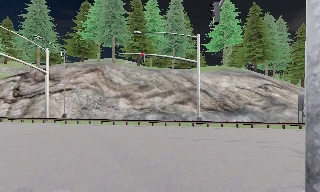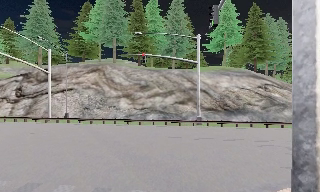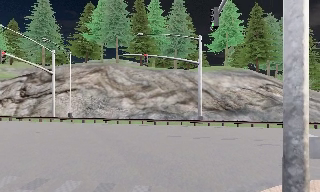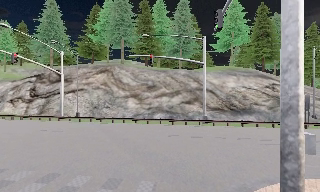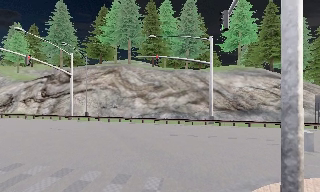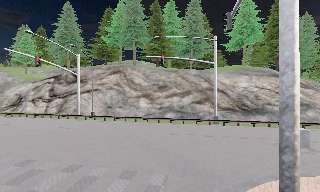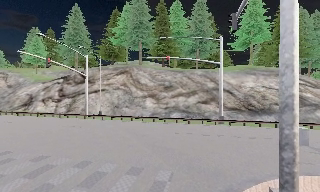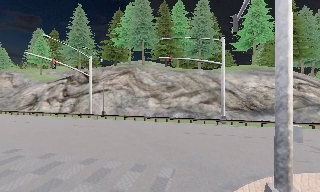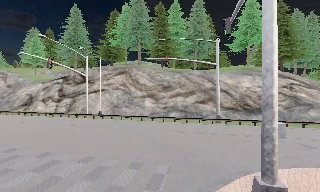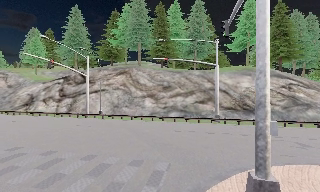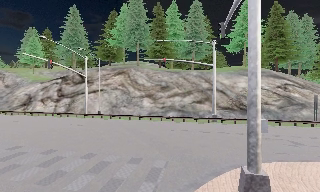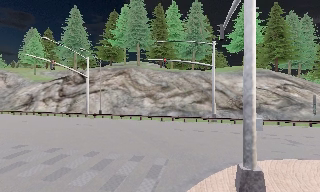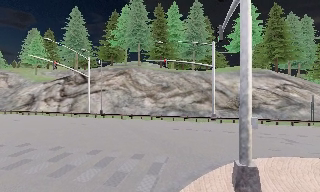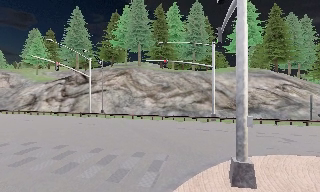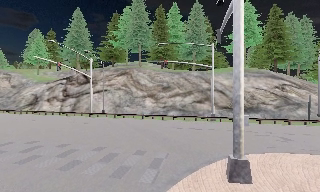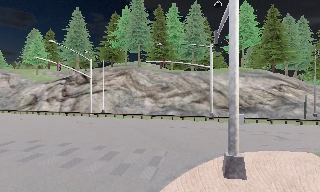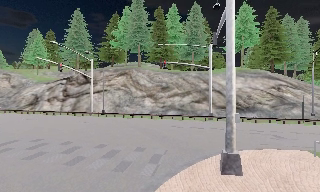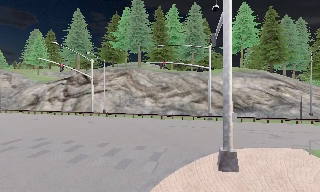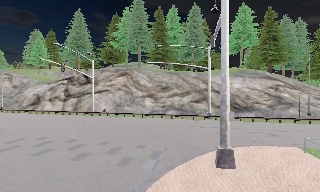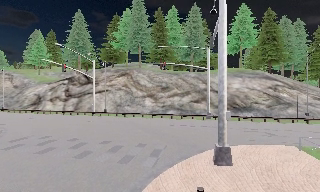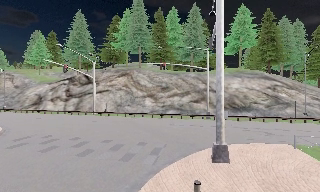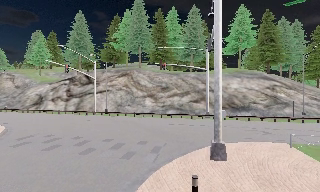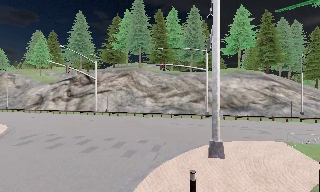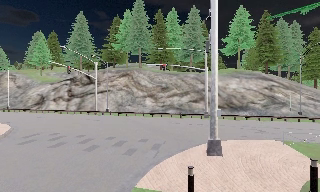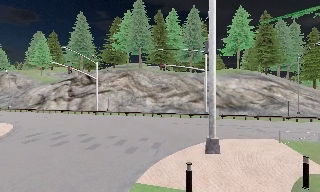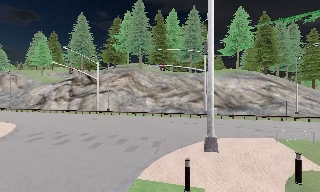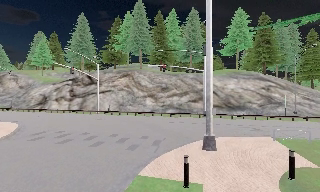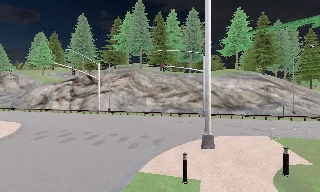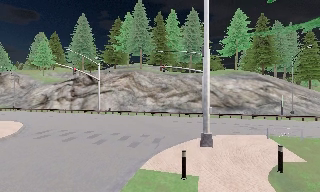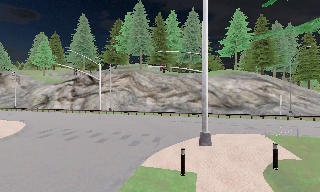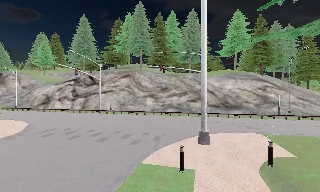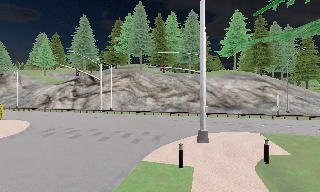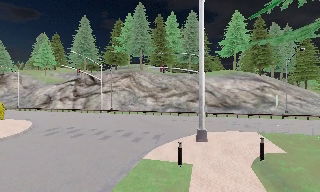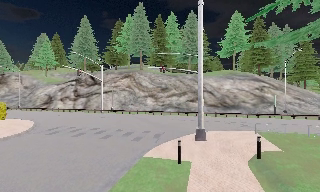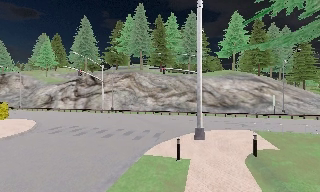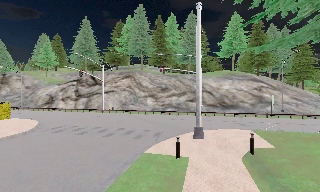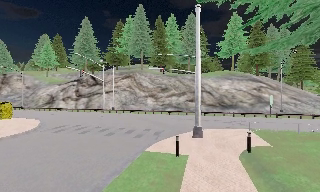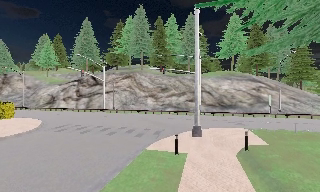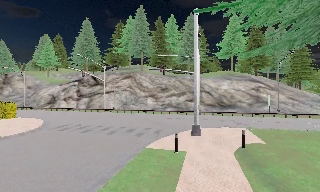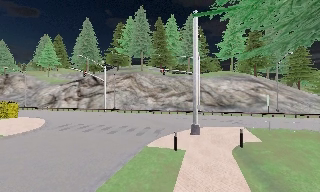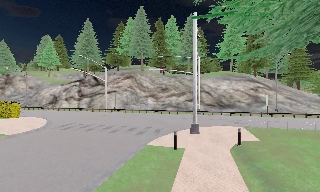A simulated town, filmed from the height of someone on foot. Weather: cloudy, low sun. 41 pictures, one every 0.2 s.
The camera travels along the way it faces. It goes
backward.
0.0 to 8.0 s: The camera travels backward, about 9 m, so what stands in front gets smaller.
The film runs backward here.
